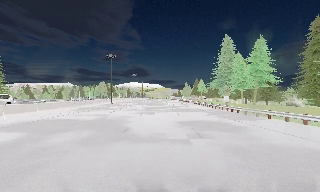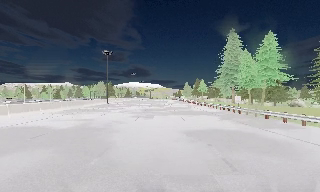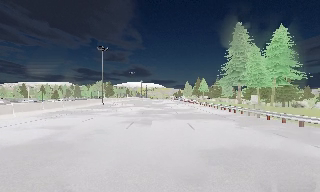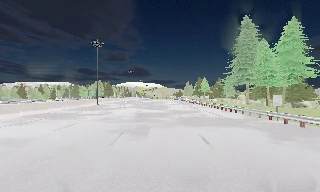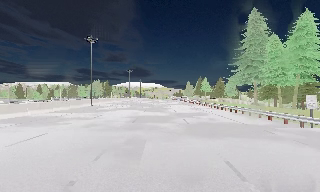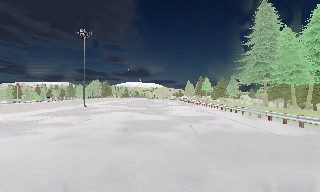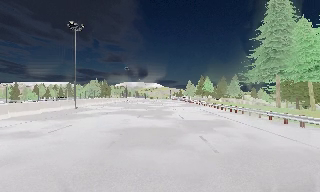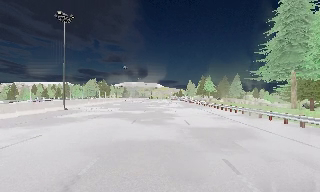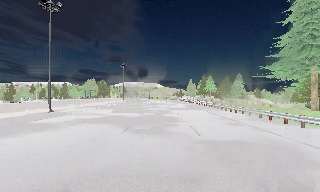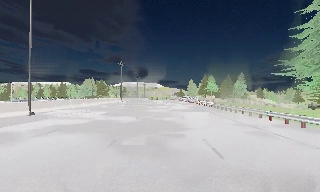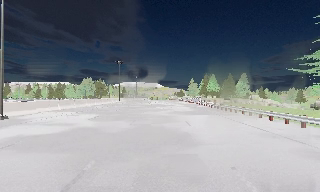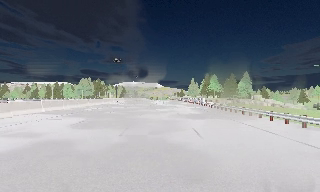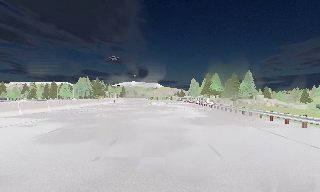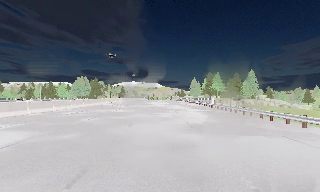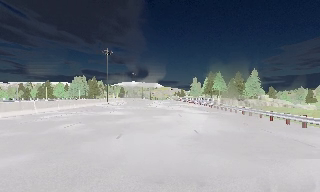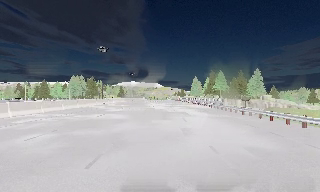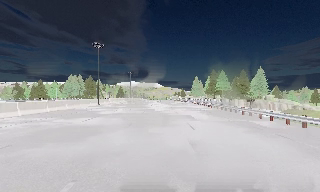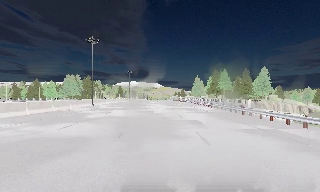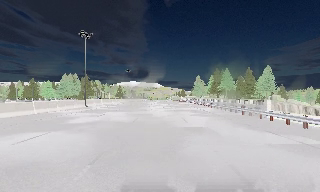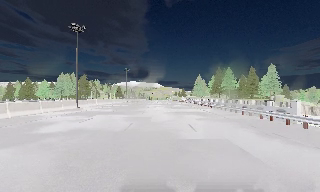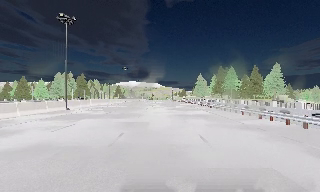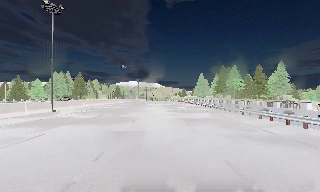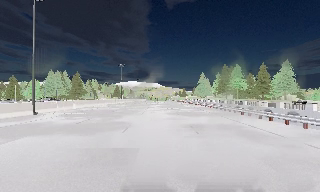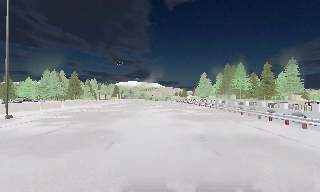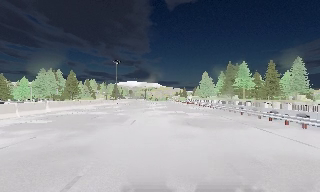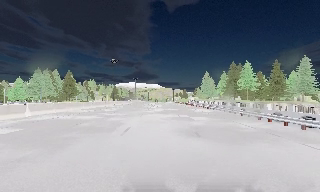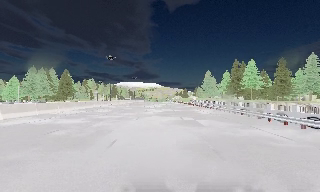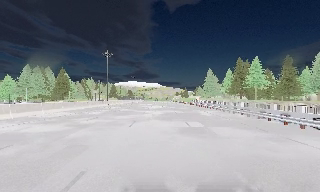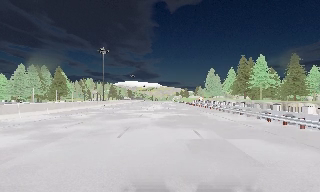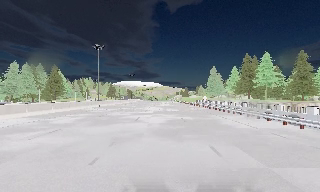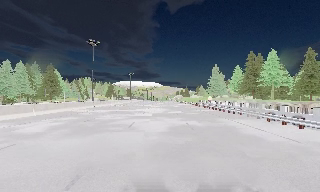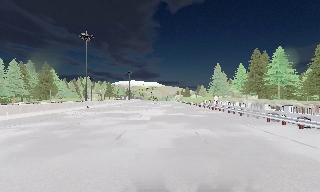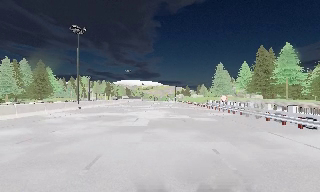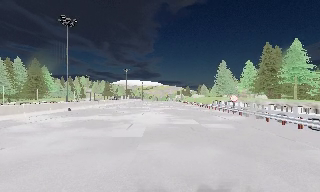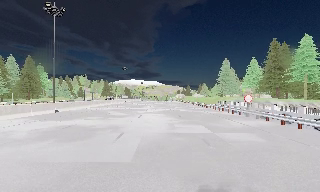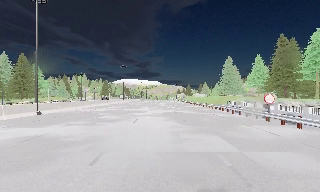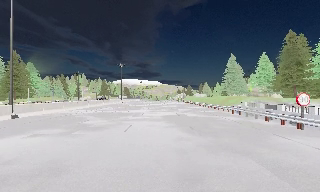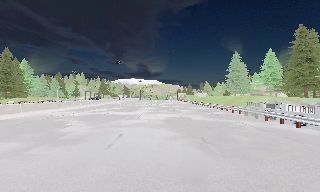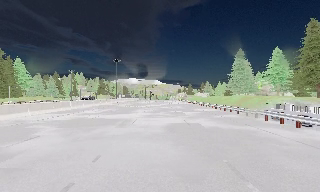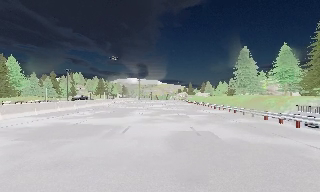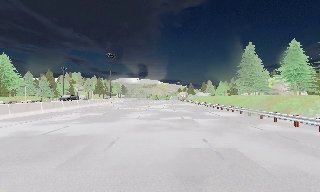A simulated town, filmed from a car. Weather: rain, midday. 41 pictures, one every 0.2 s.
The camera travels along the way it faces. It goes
forward.
0.0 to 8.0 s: The camera travels forward, about 105 m, so what stands in front looms larger.
The film runs forward here.
